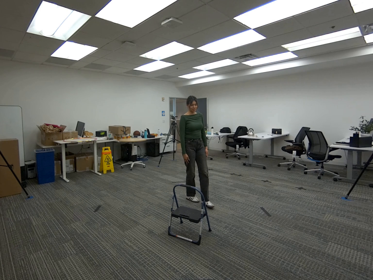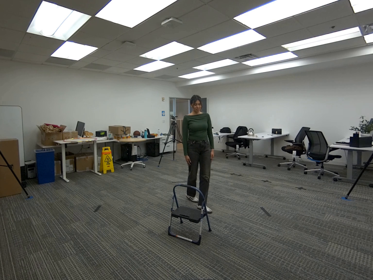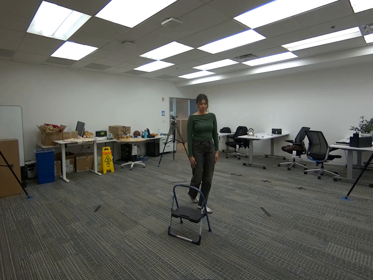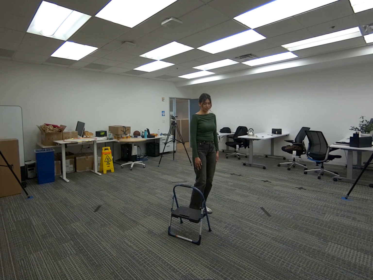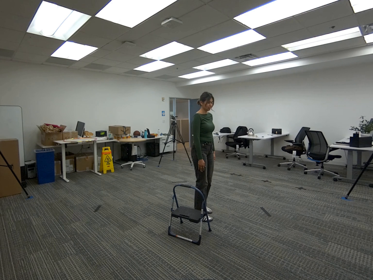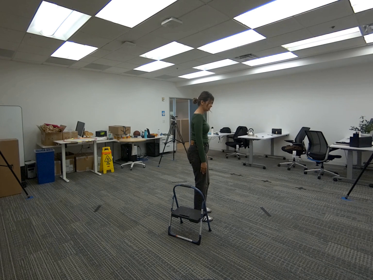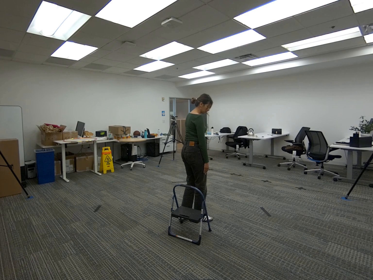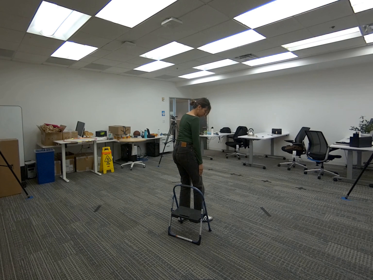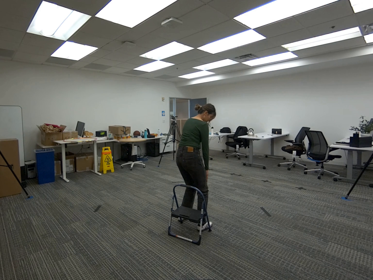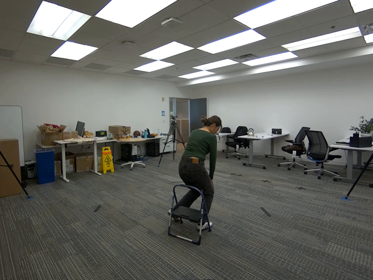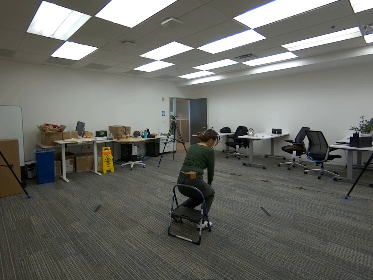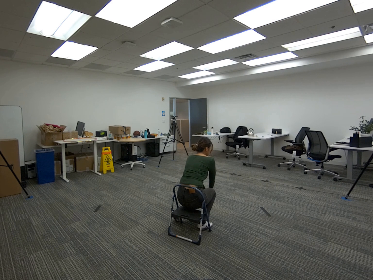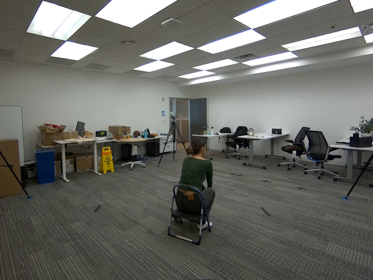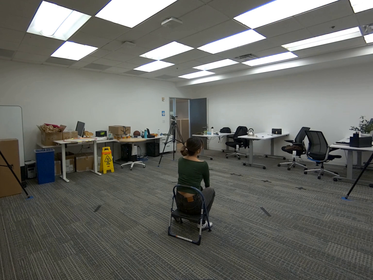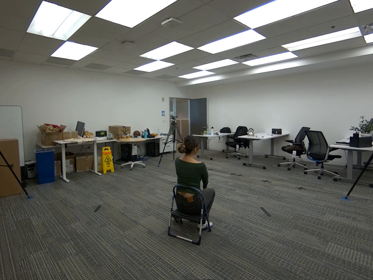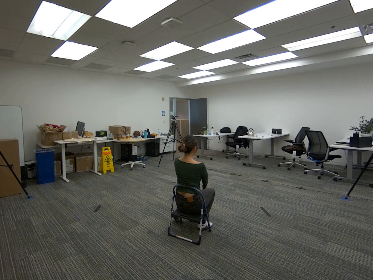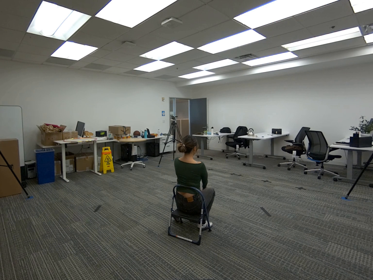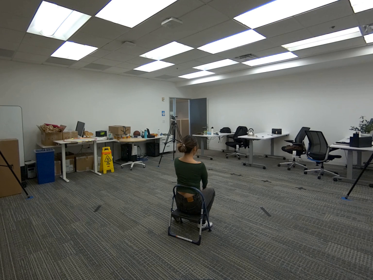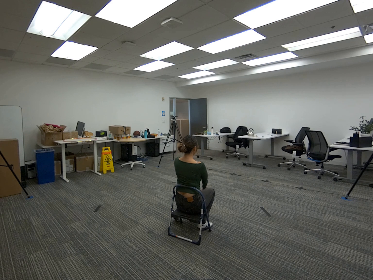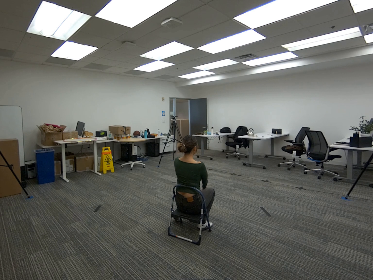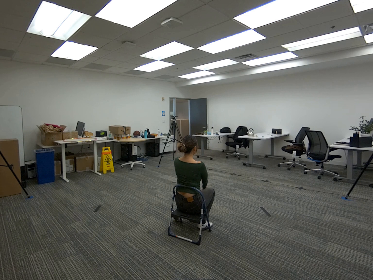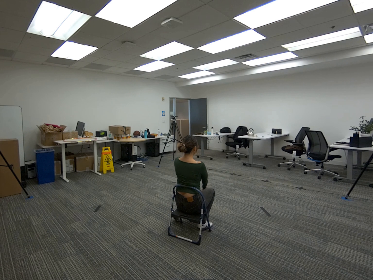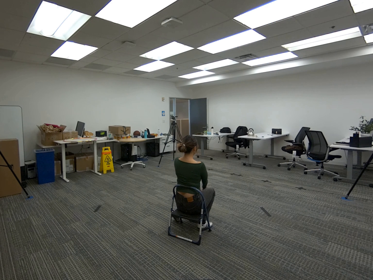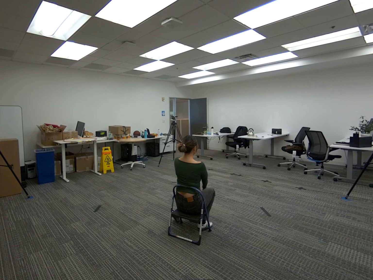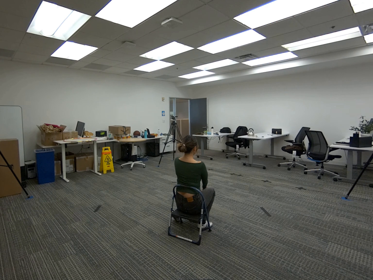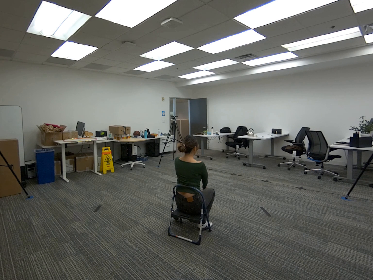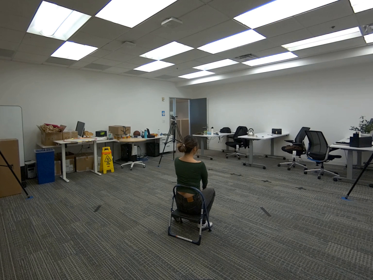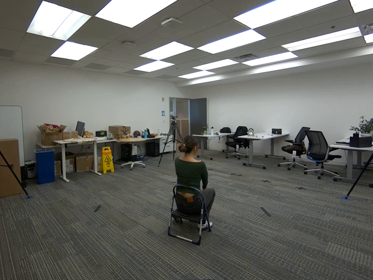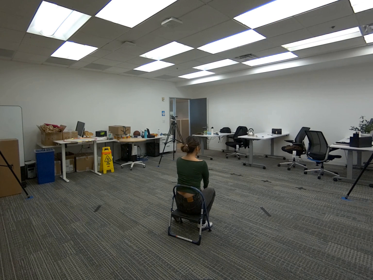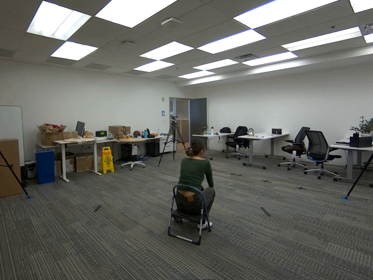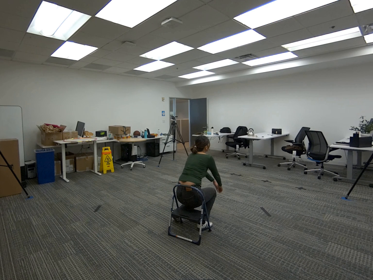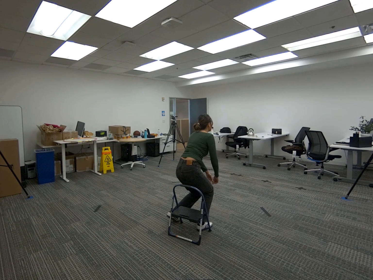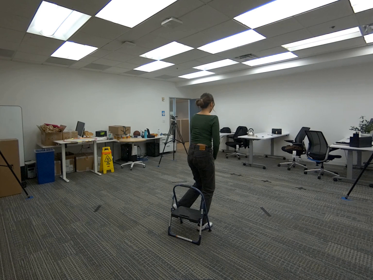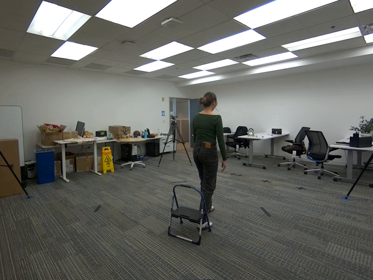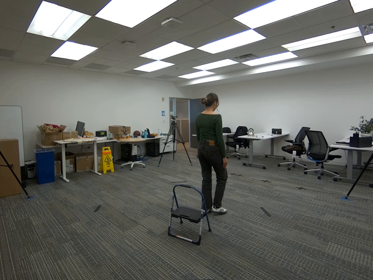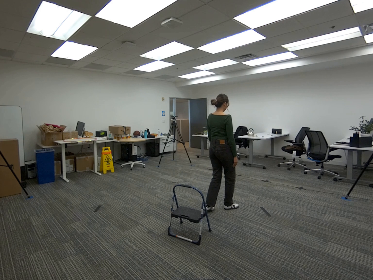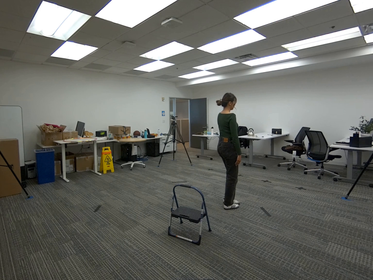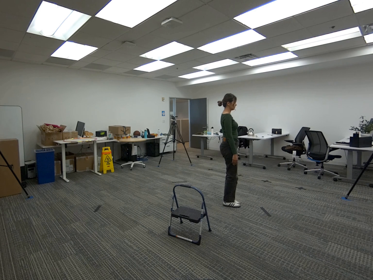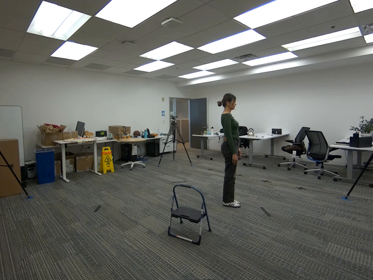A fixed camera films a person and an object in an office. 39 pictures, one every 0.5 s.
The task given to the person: Walk over to the step ladder and sit on the step. Stand up.
